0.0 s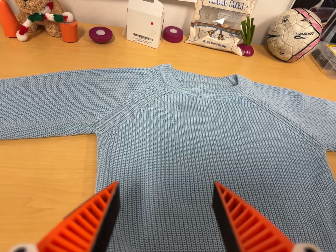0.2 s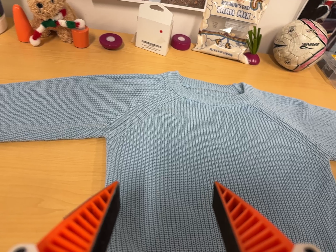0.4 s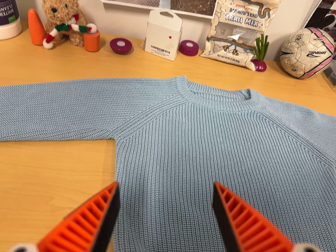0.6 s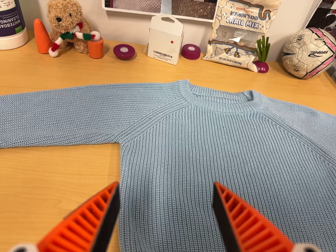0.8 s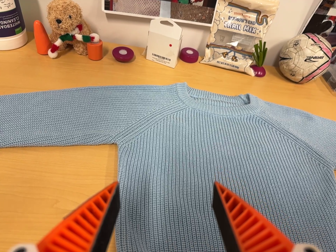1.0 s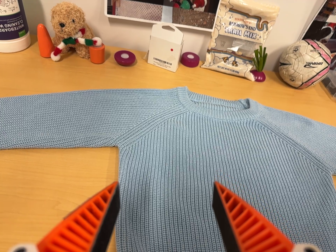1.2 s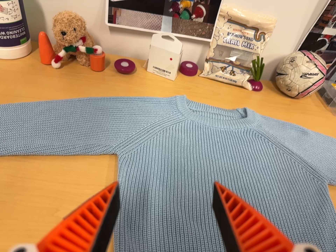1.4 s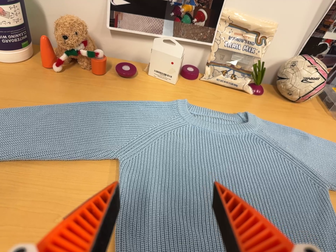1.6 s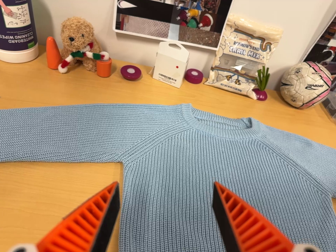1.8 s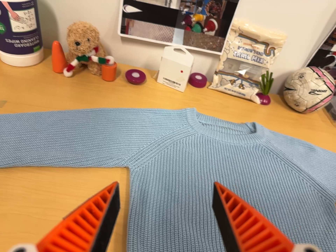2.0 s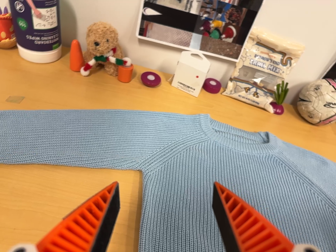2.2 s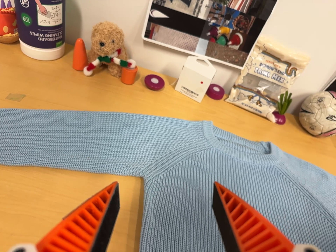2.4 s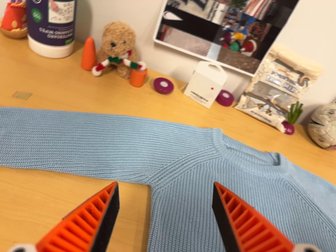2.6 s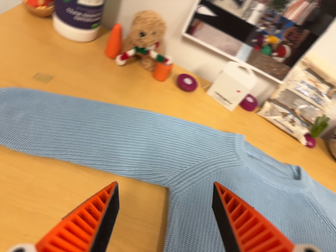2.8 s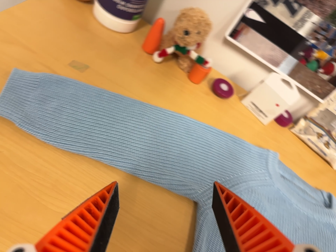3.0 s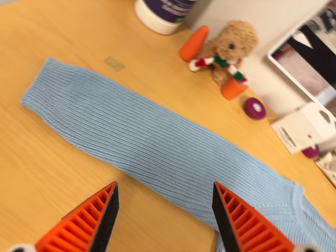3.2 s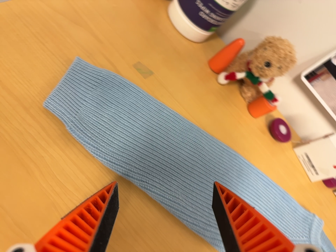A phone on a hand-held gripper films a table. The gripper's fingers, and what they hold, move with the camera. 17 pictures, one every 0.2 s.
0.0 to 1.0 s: The camera shifts only a little, or ends up much as it began.
1.0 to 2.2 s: The camera travels to its left and toward the top of its view, about 8 cm, so close, fixed things drift to the right. It rolls about its line of sight by about 10 degrees, and the scene rotates clockwise.
2.2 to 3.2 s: The camera travels to its left, forward and toward the top of its view, about 22 cm, so close, fixed things drift to the right. It rolls about its line of sight by about 35 degrees, and the scene rotates clockwise.
The film runs backward here.
